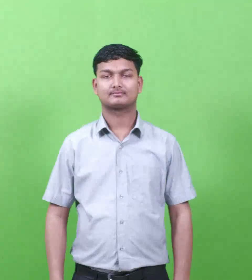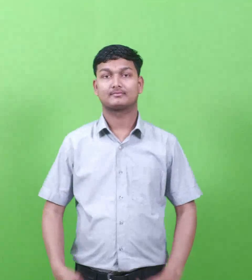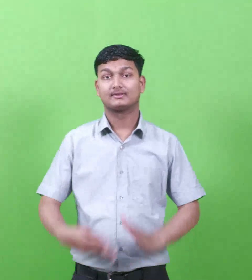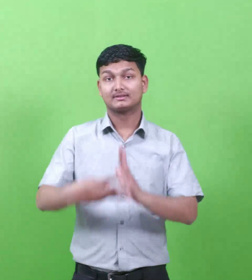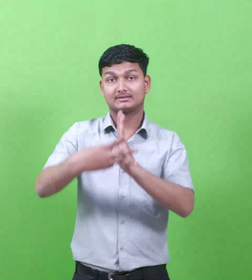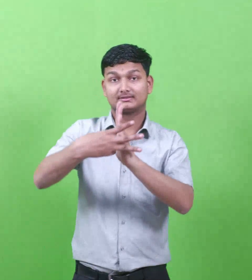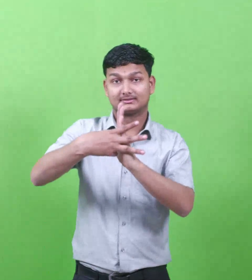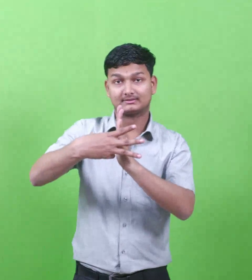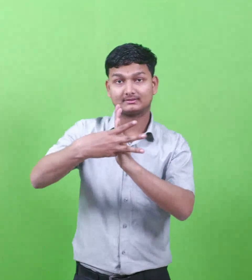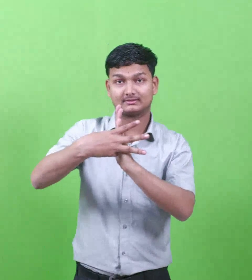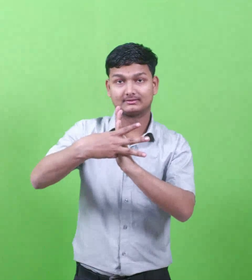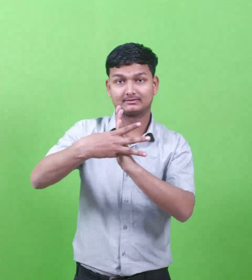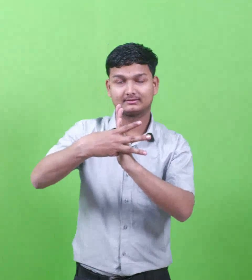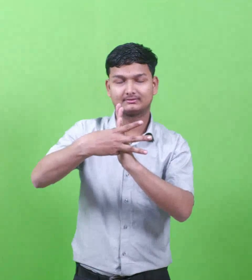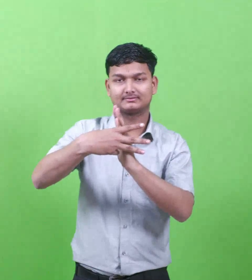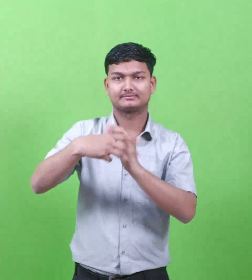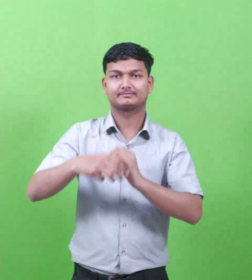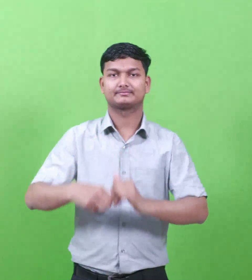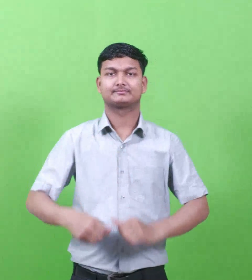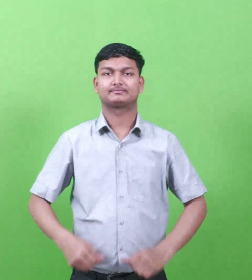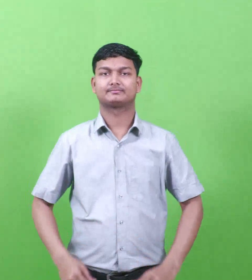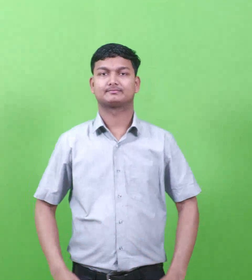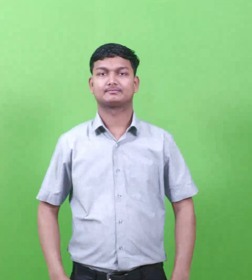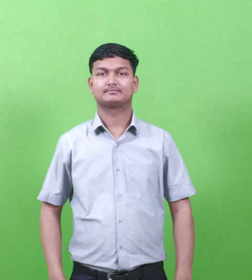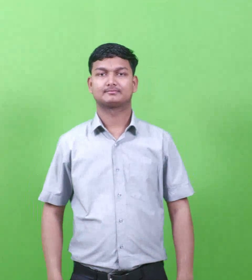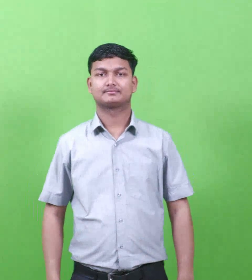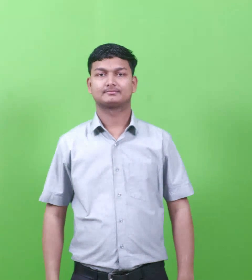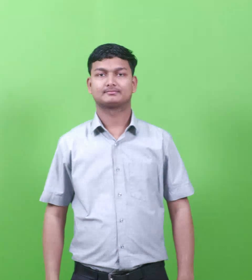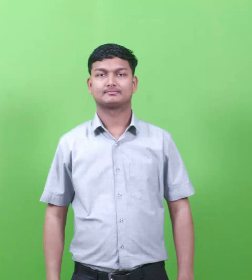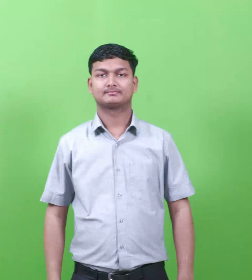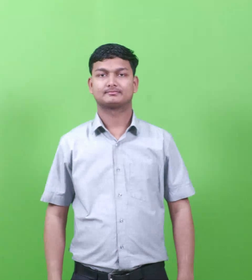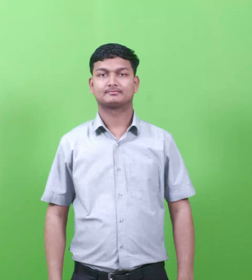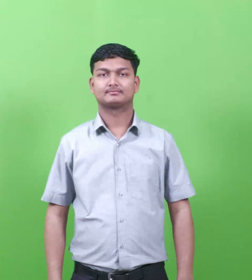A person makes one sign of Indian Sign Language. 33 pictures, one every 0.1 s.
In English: migdol
